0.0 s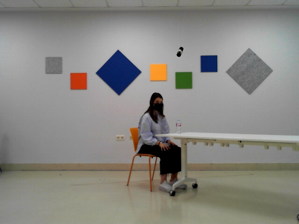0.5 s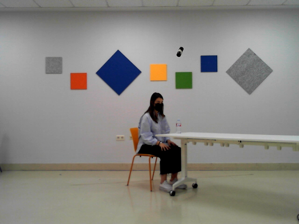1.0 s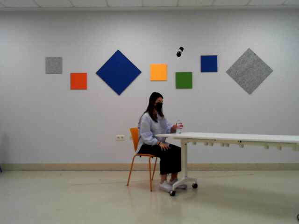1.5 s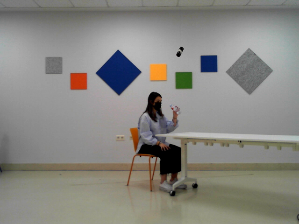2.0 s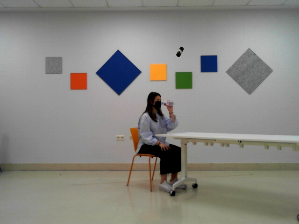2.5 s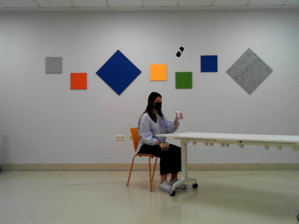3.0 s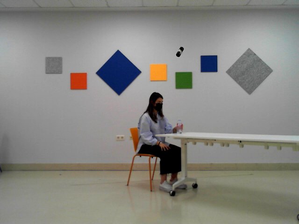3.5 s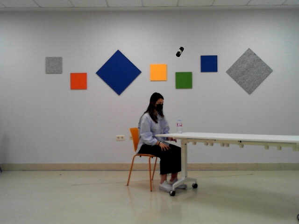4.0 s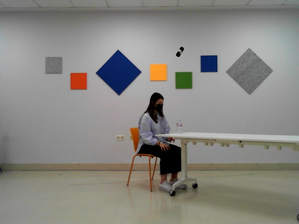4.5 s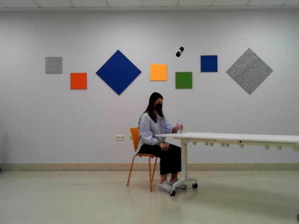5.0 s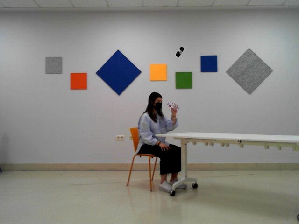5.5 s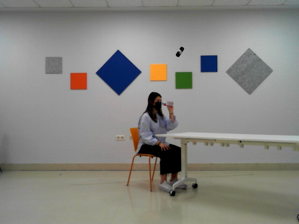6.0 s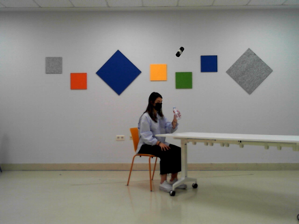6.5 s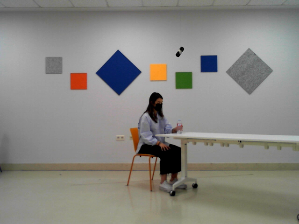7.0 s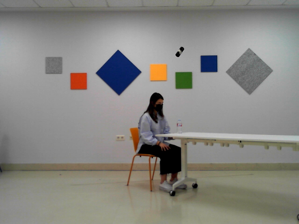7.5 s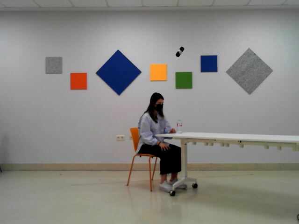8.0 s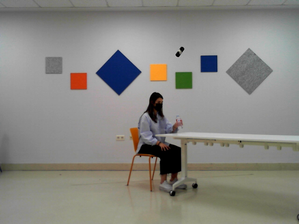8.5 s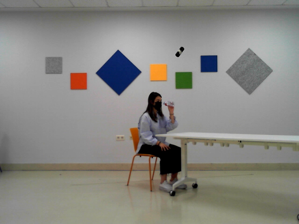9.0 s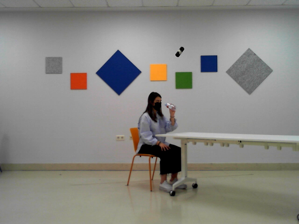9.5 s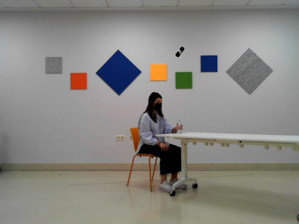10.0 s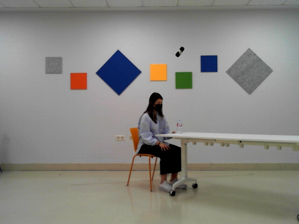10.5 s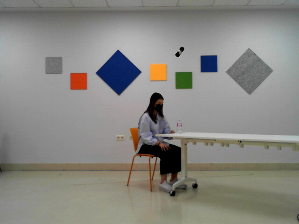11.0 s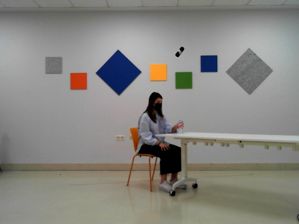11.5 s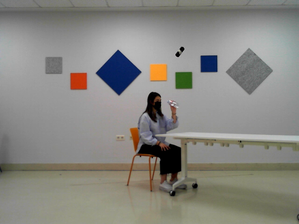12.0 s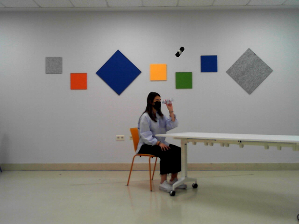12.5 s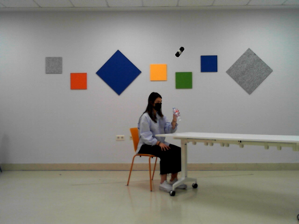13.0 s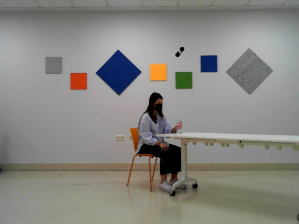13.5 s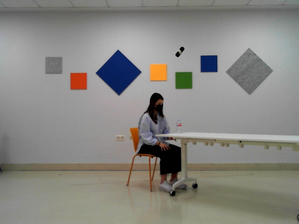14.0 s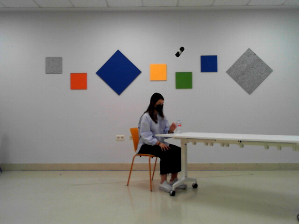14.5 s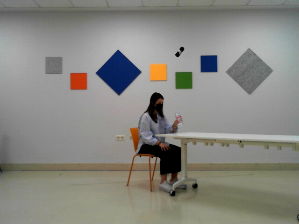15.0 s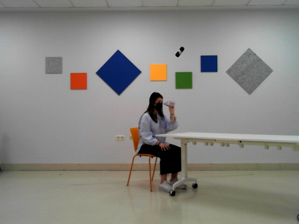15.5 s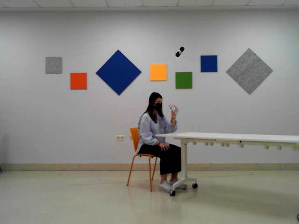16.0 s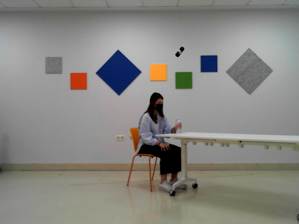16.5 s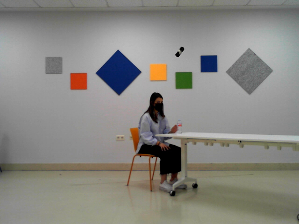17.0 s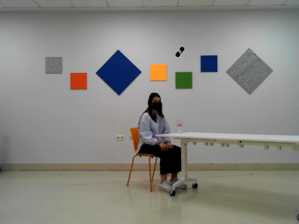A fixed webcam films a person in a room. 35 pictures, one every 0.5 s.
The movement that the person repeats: Drink from a bottle, left hand.
